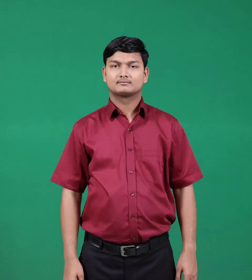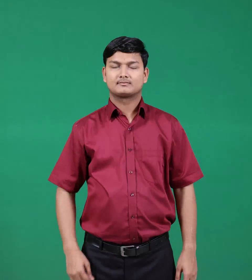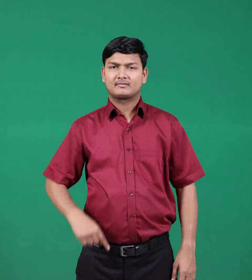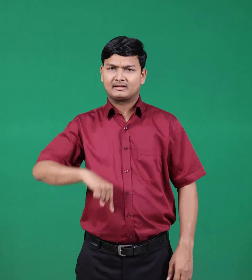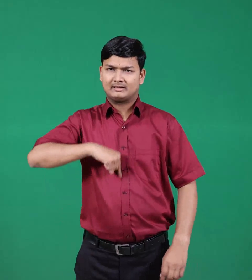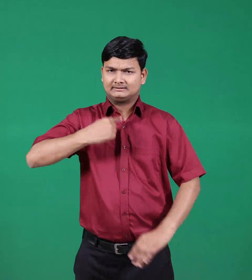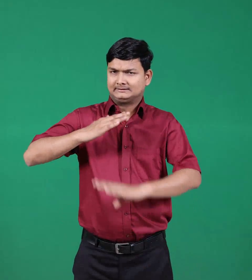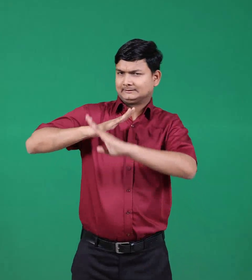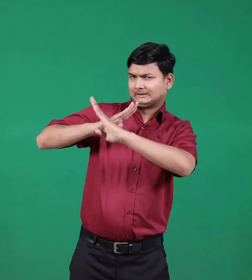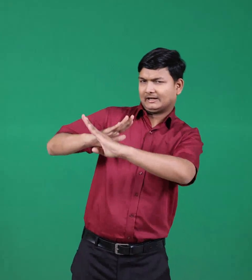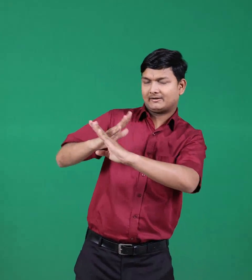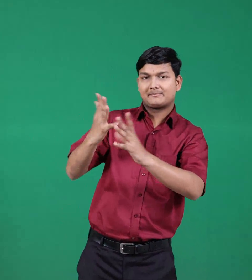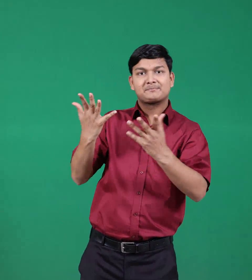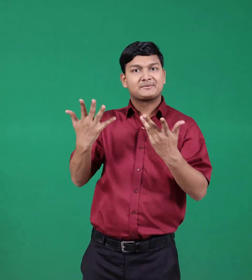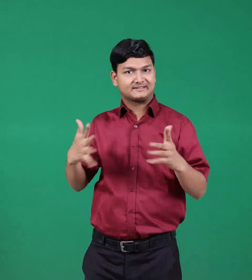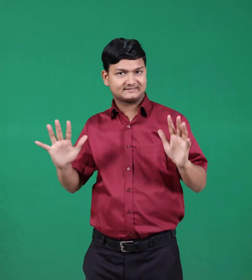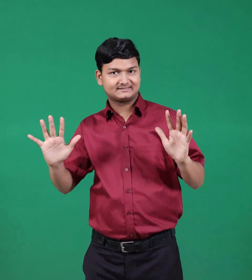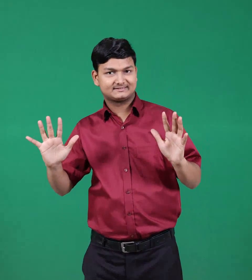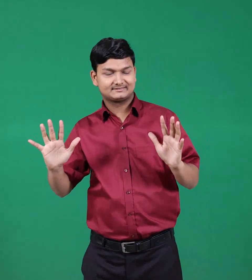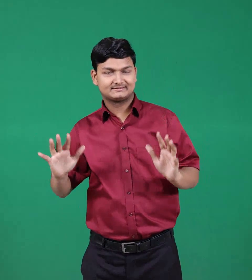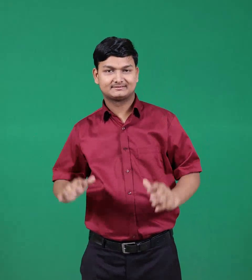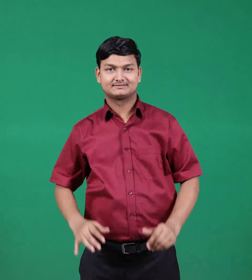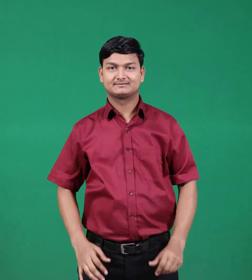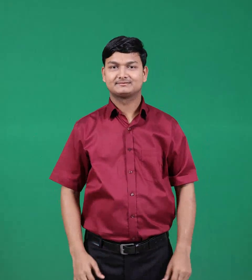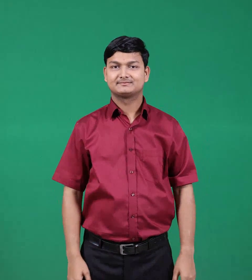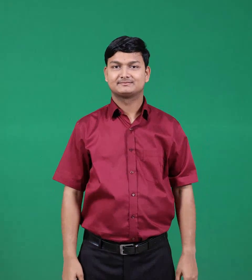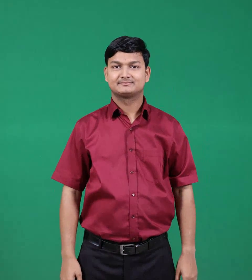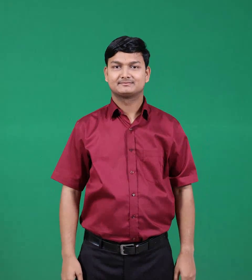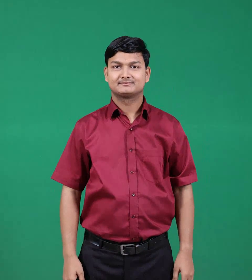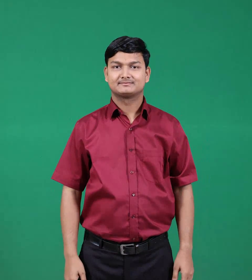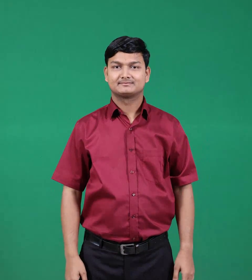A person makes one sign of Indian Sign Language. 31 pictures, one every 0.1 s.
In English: protected
